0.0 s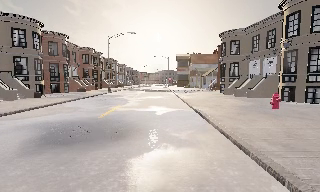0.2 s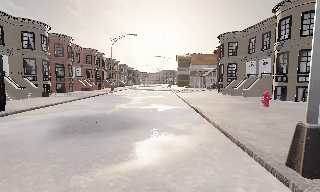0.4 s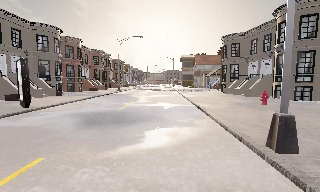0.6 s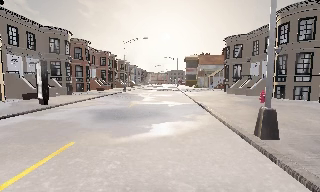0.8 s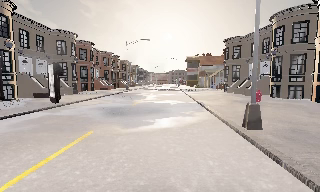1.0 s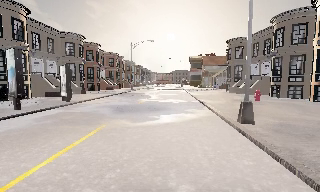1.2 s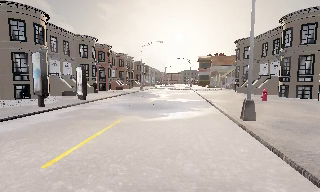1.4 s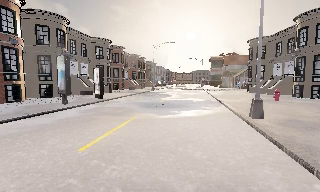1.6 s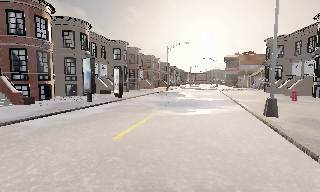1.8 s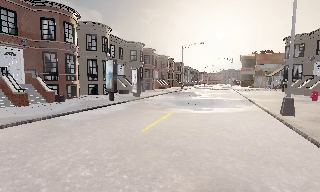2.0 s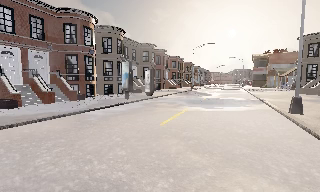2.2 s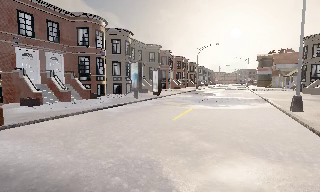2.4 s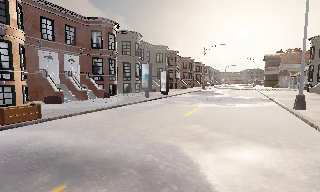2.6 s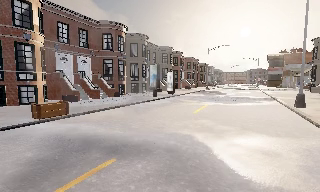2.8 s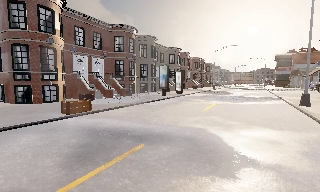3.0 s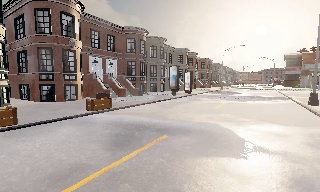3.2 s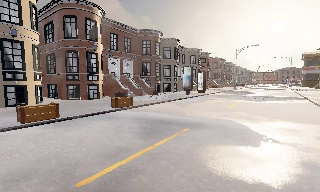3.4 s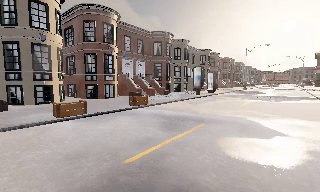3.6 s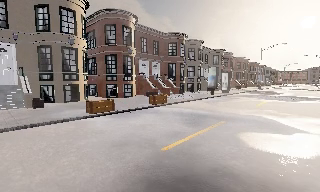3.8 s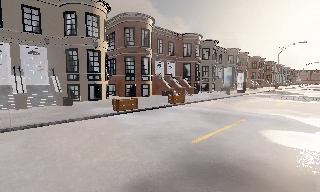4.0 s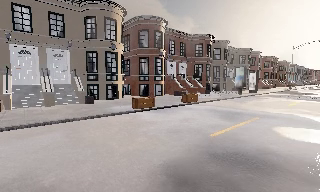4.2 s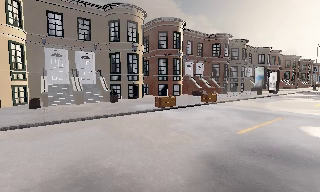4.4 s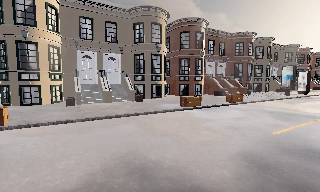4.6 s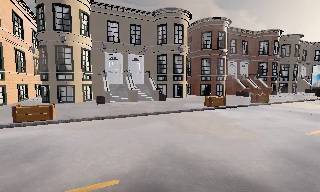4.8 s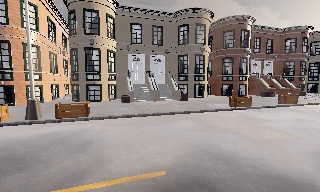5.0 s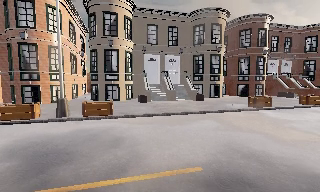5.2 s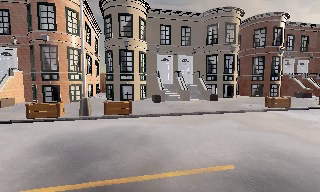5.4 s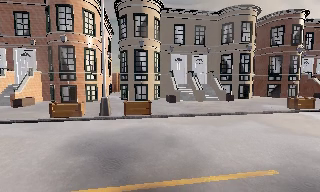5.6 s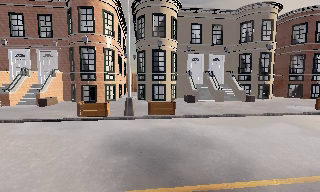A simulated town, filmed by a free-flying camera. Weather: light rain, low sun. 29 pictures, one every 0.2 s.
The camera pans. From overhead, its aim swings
counterclockwise.
The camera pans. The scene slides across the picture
to the right.
0.0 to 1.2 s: The camera travels backward, about 4.5 m, so what stands in front gets smaller.
1.2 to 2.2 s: The camera swings to its left by about 20 degrees, and the scene slides to the right. It travels backward, about 3 m, so what stands in front gets smaller.
2.2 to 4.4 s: The scene slides to the right, as the camera pans about 35 degrees to its left. It travels backward and to its left, about 7 m.
4.4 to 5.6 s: The camera pans to its left, which is counterclockwise from overhead, by about 25 degrees. It travels to its left, about 3 m, so close, fixed things drift to the right.
The film runs backward here.
